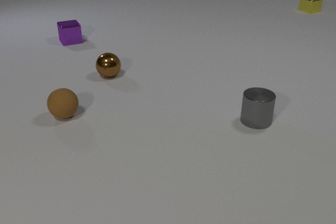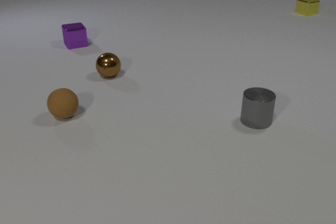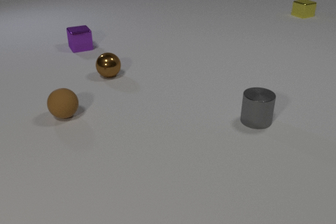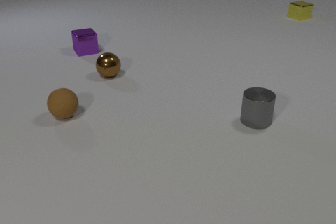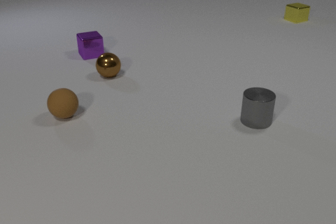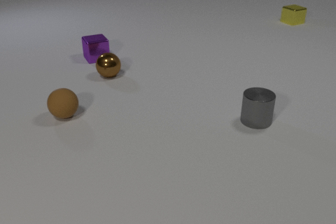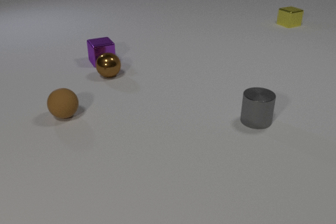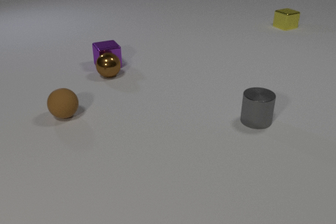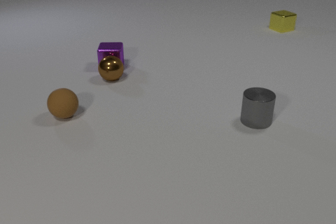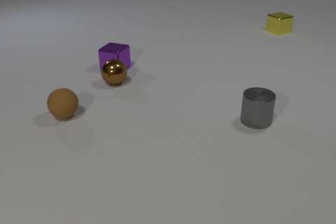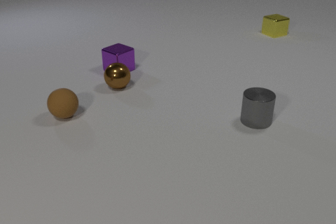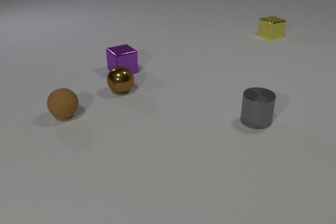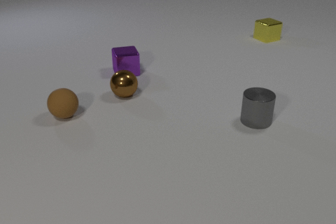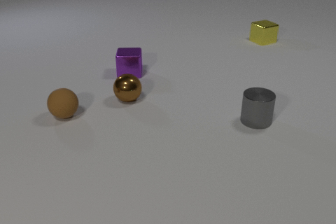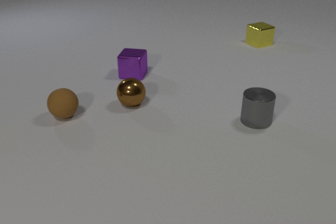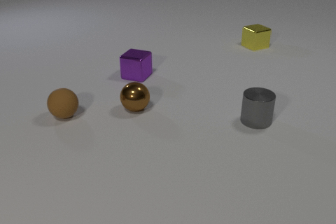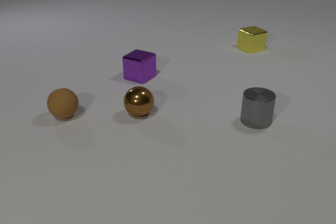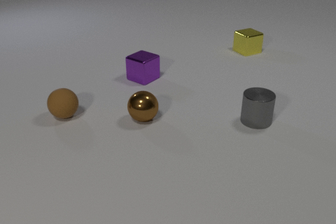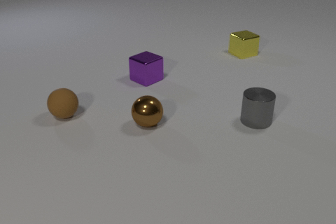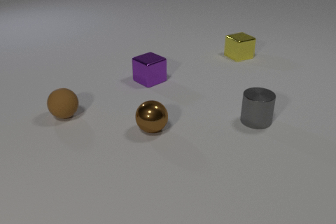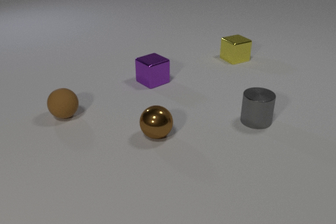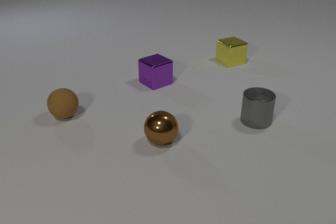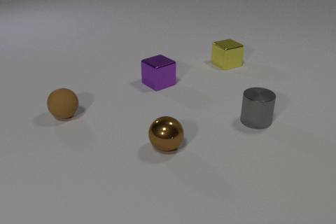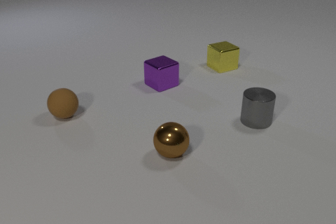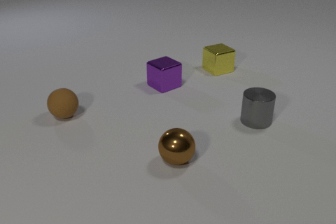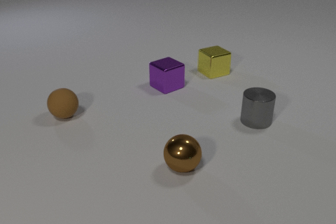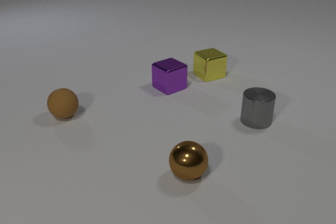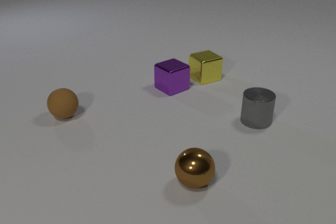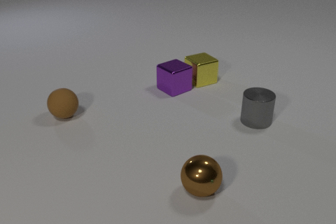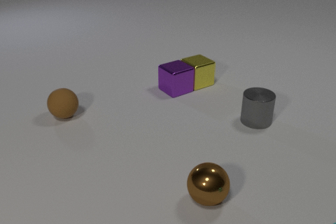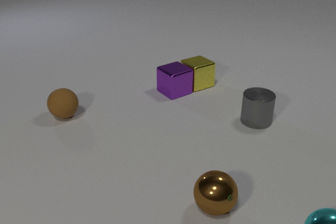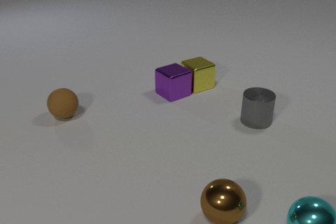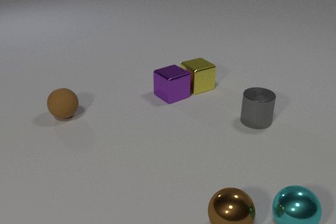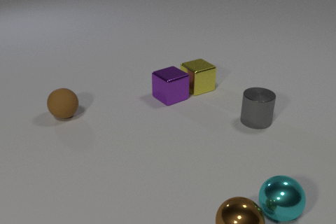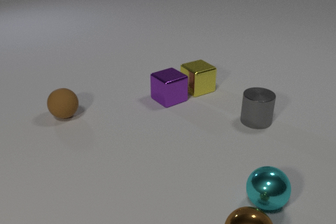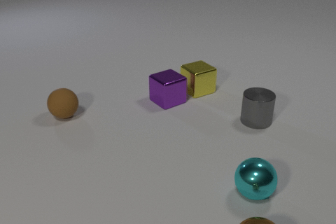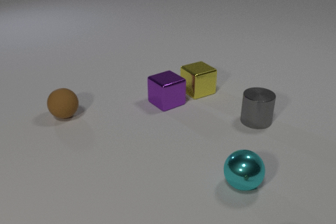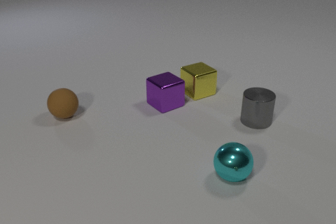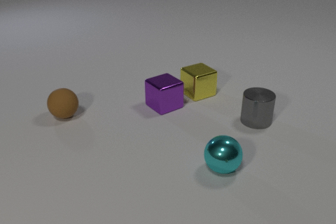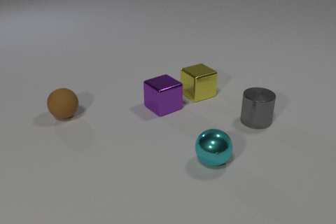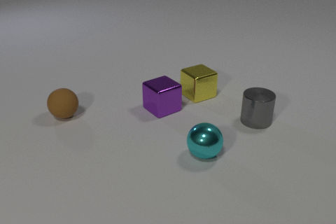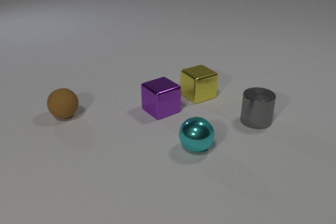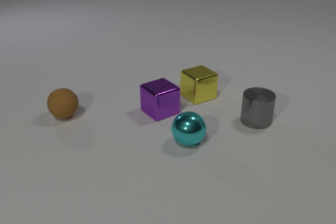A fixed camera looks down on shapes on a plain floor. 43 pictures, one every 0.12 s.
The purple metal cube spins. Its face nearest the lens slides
to the left.
The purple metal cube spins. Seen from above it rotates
clockwise.
0.00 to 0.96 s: The purple metal cube slides toward the camera and to the right, spins so that its near face slides to the left, clockwise seen from above. The brown metal sphere rolls toward the camera. The yellow metal cube slides toward the camera. The purple metal cube and the brown metal sphere collide.
0.96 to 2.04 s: The purple metal cube slides to the right and toward the camera, spins so that its near face slides to the left, clockwise seen from above. The brown metal sphere rolls toward the camera. The yellow metal cube slides toward the camera and to the left.
2.04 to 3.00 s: The purple metal cube slides to the right and toward the camera. The brown metal sphere rolls toward the camera and to the right. The yellow metal cube slides toward the camera and to the left.
3.00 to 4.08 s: The purple metal cube slides toward the camera. The brown metal sphere rolls toward the camera and to the right. The yellow metal cube slides toward the camera. The cyan metal sphere comes in at the bottom edge, rolls to the left and away from the camera. The purple metal cube and the yellow metal cube collide.
4.08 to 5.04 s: The purple metal cube slides toward the camera. The brown metal sphere rolls toward the camera and to the right, leaves at the bottom edge. The yellow metal cube slides toward the camera. The cyan metal sphere rolls away from the camera and to the left.
What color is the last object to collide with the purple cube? yellow.
Are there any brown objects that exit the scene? yes.
How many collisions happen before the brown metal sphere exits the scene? 2.
